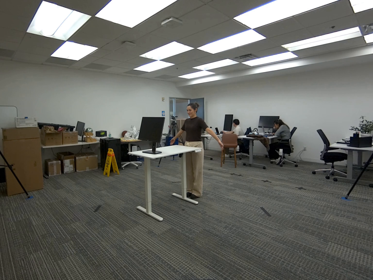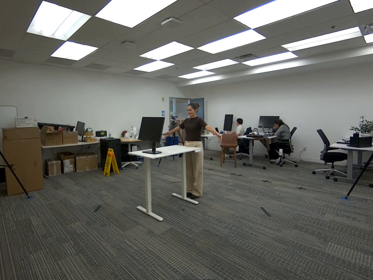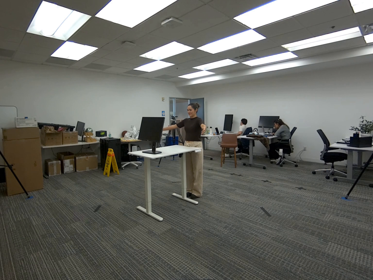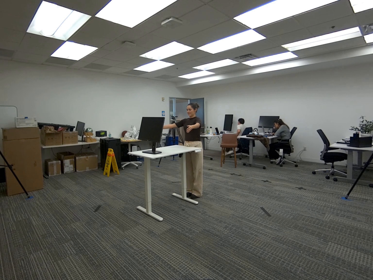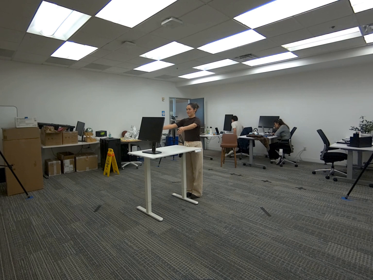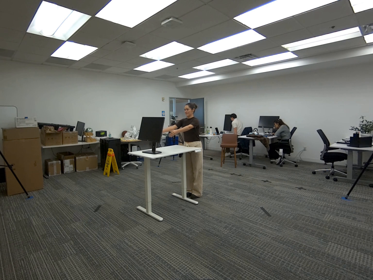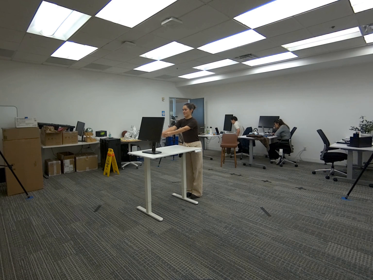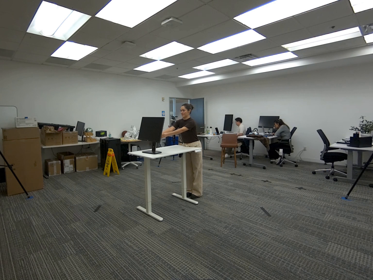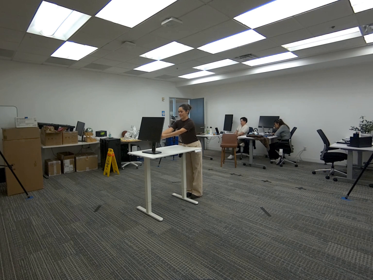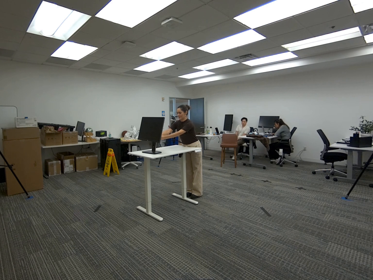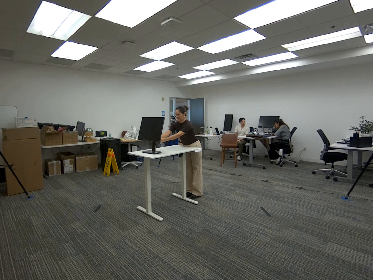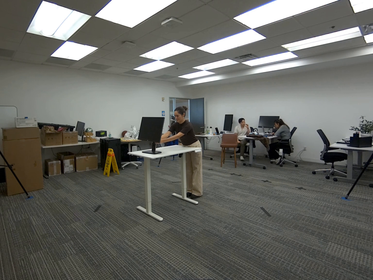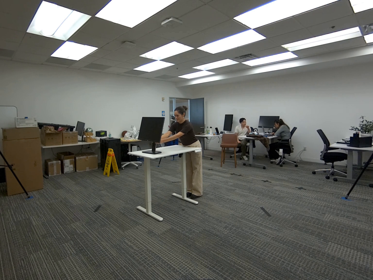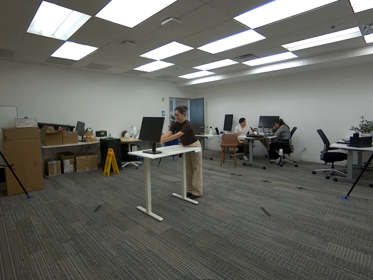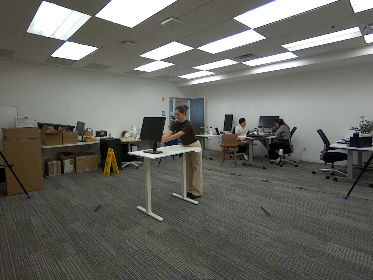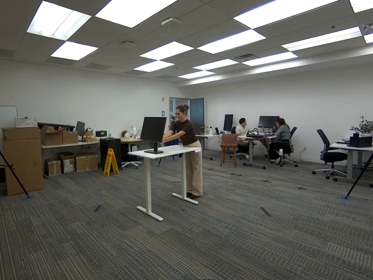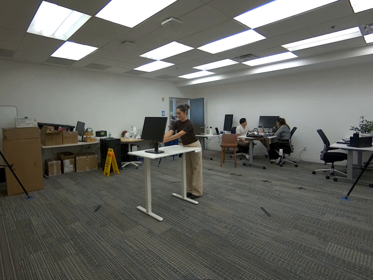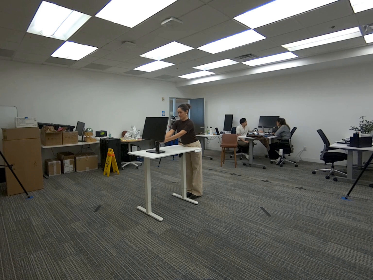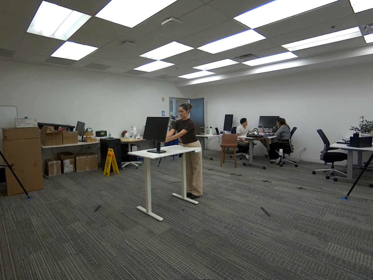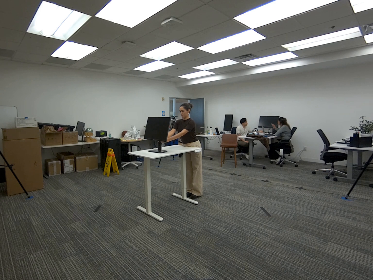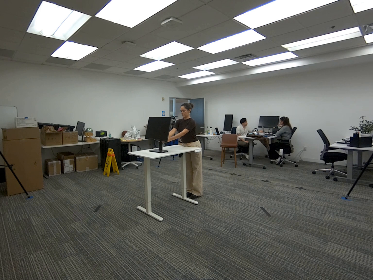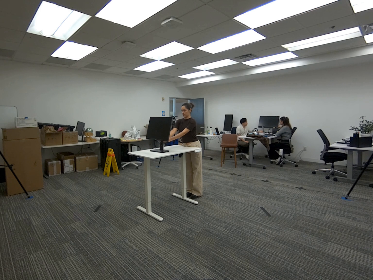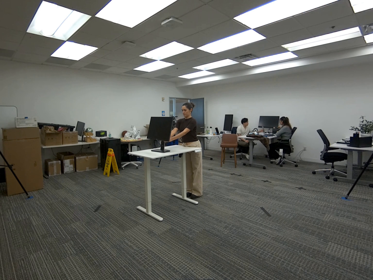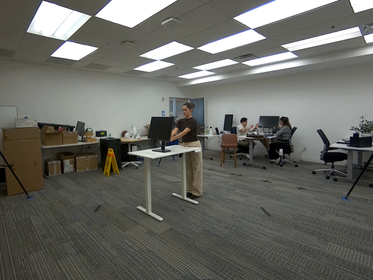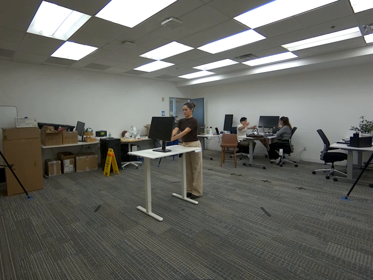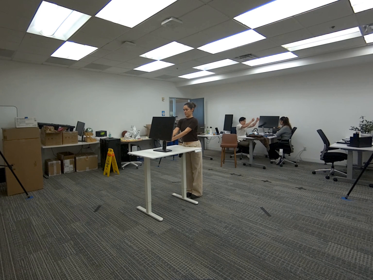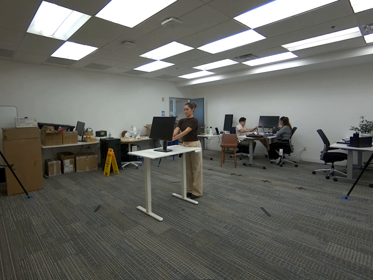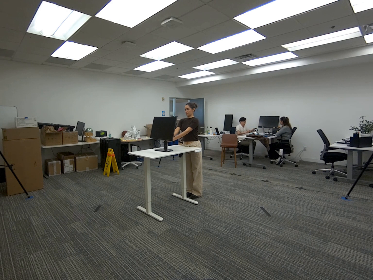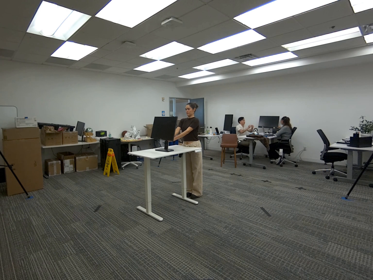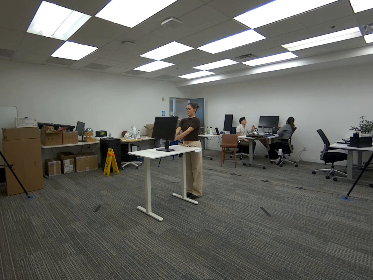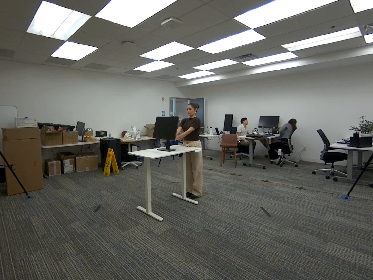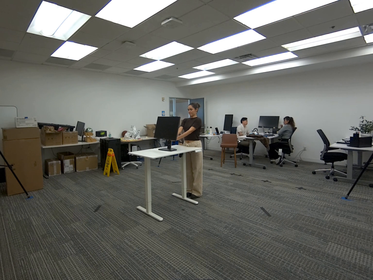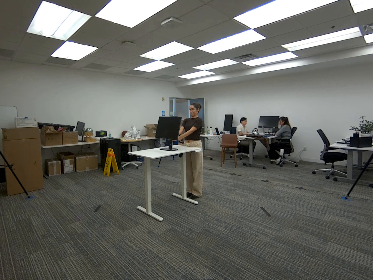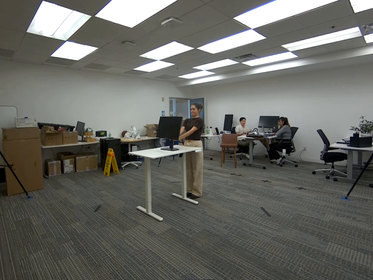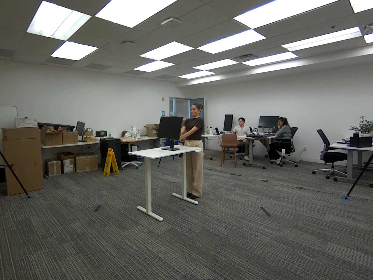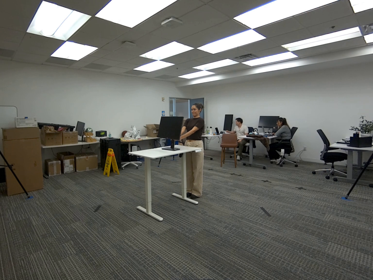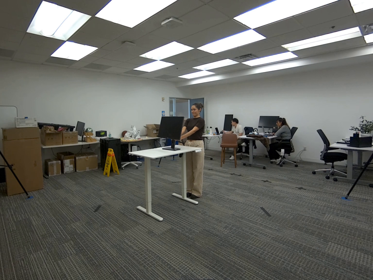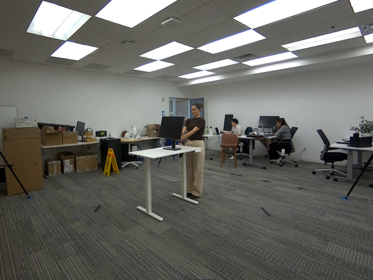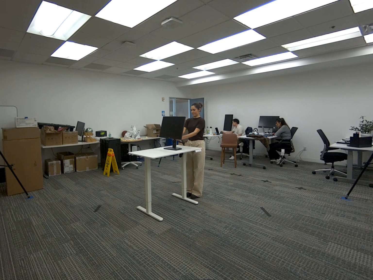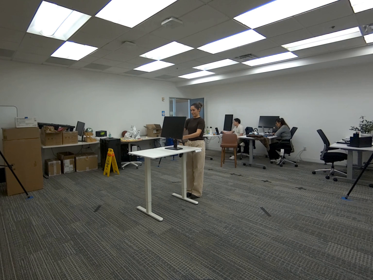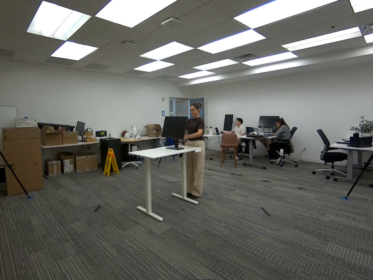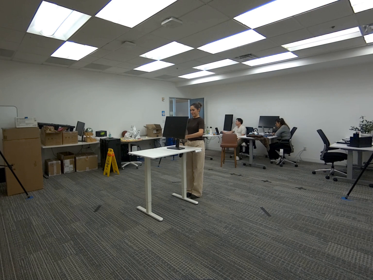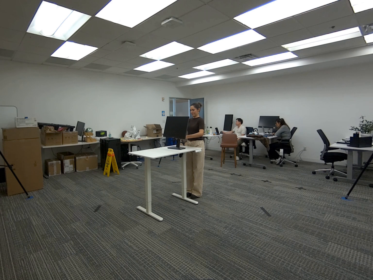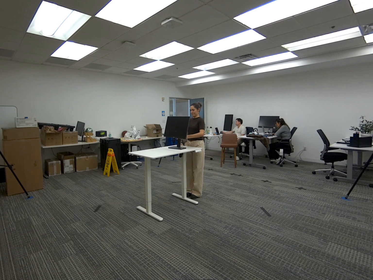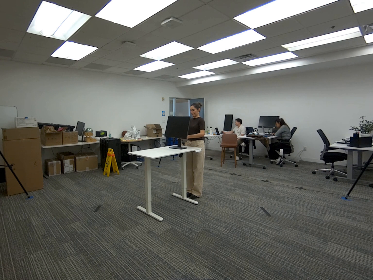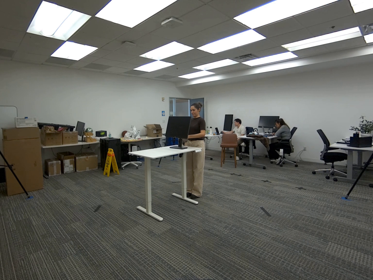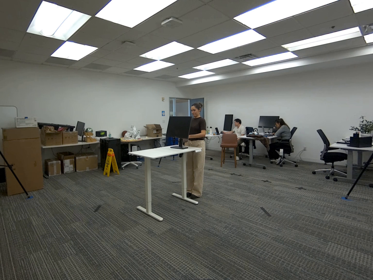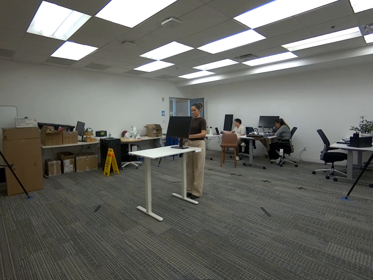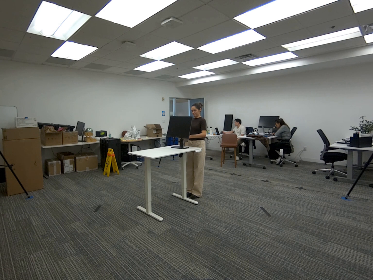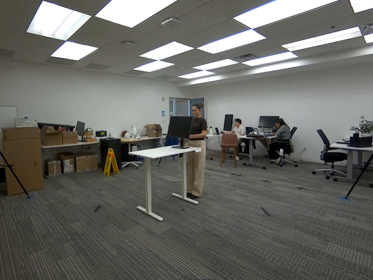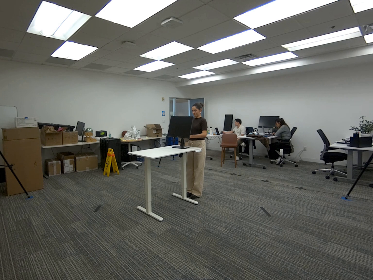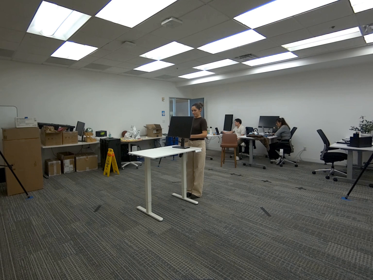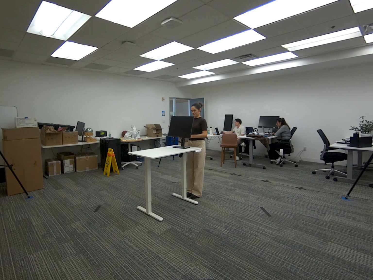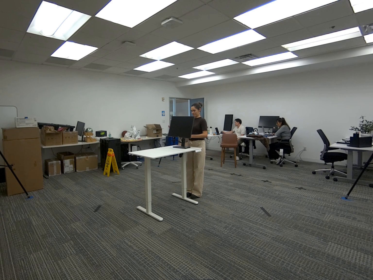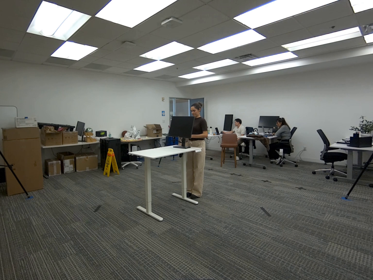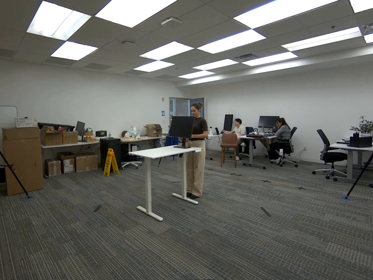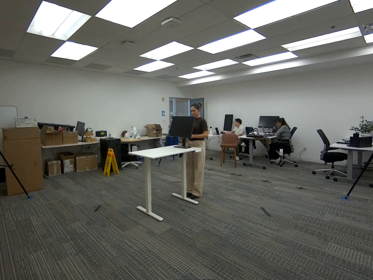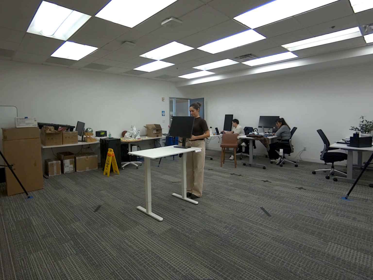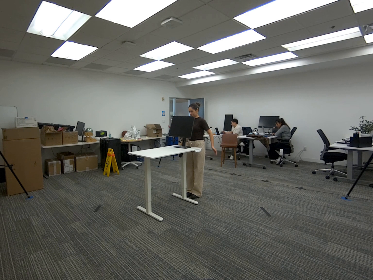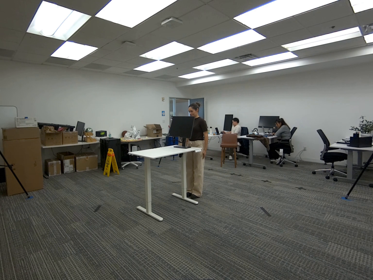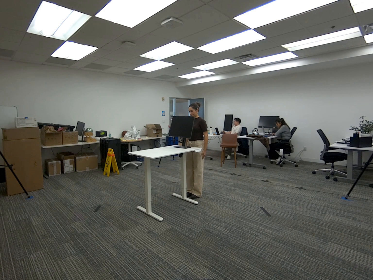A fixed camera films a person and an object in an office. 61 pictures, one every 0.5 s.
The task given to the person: Walk over to the monitor on the white desk and slide the monitor towards you.
